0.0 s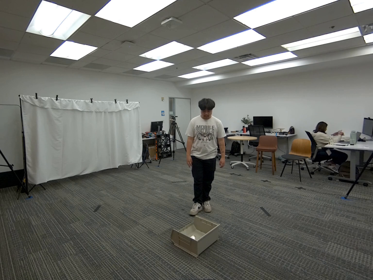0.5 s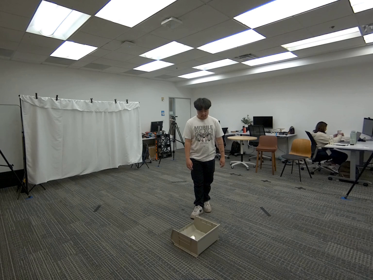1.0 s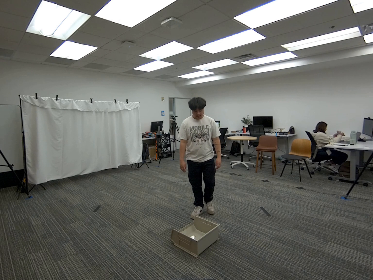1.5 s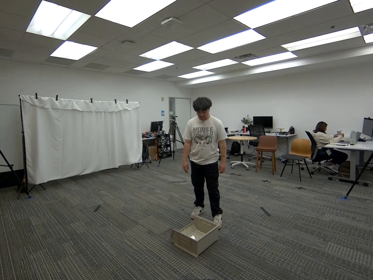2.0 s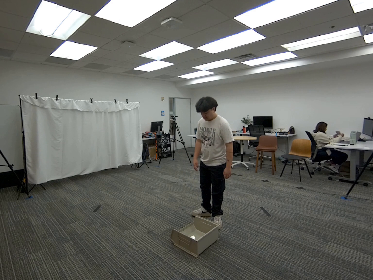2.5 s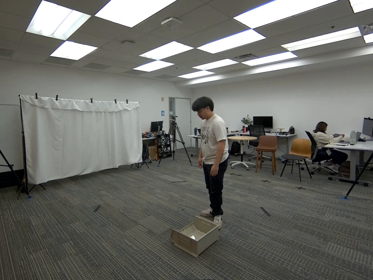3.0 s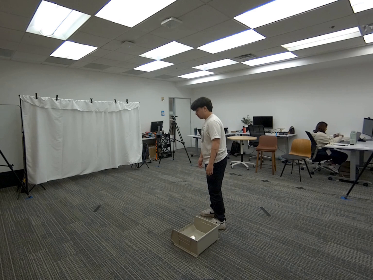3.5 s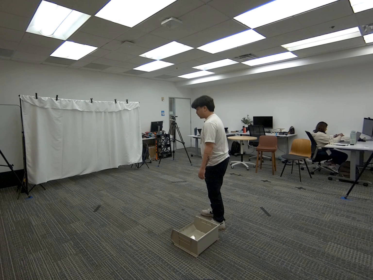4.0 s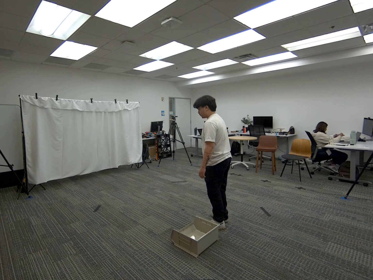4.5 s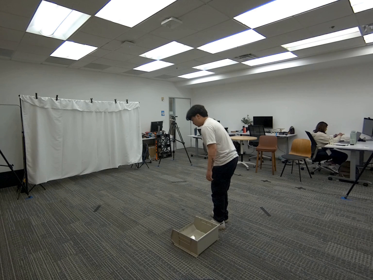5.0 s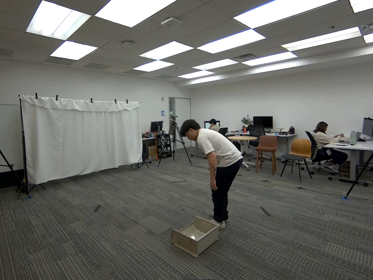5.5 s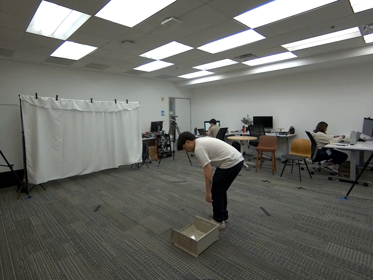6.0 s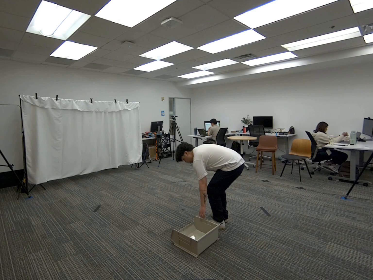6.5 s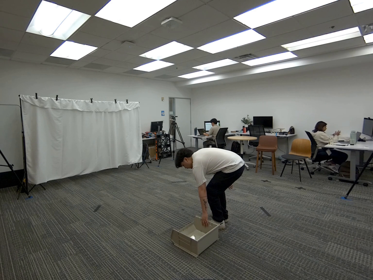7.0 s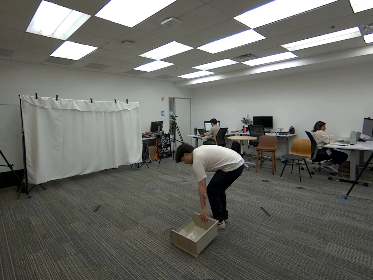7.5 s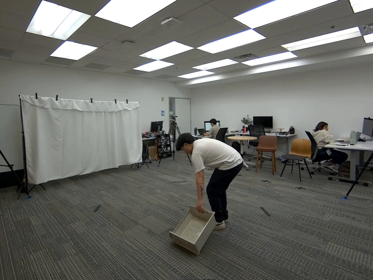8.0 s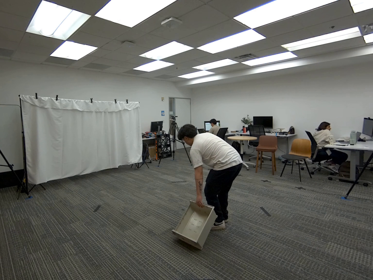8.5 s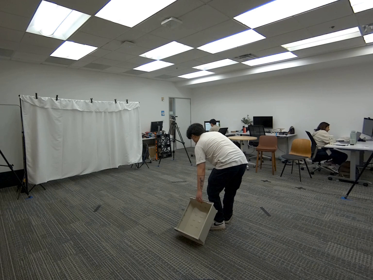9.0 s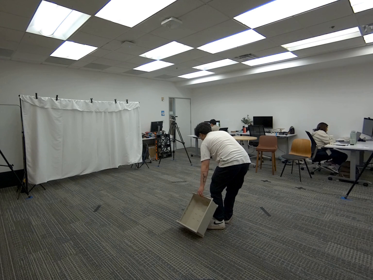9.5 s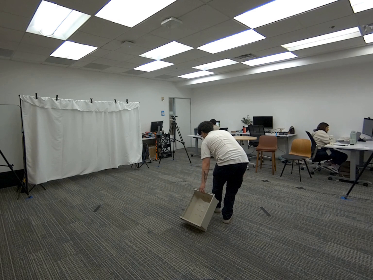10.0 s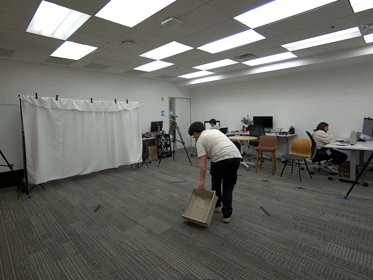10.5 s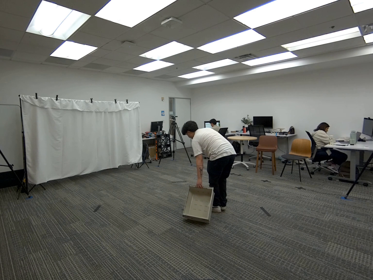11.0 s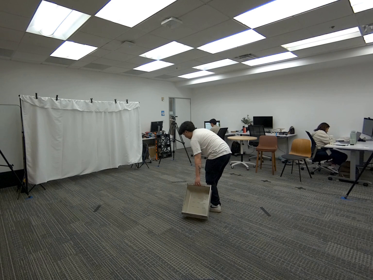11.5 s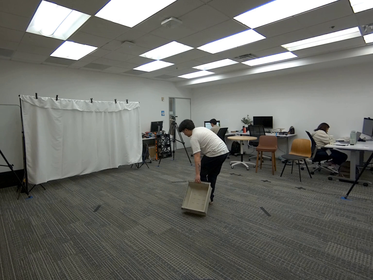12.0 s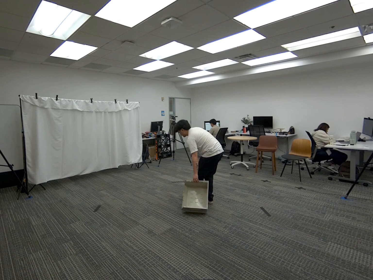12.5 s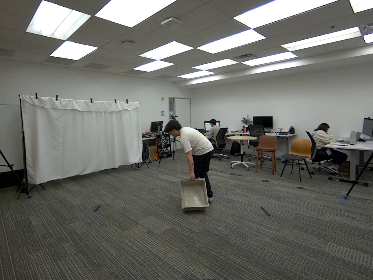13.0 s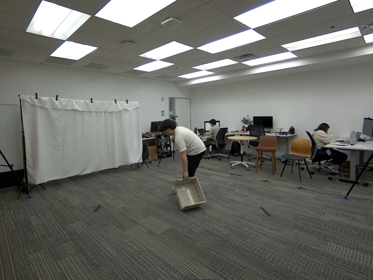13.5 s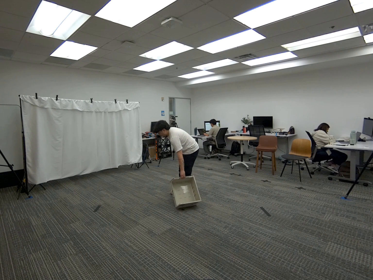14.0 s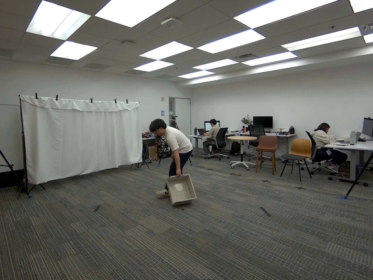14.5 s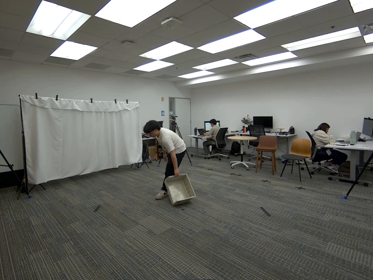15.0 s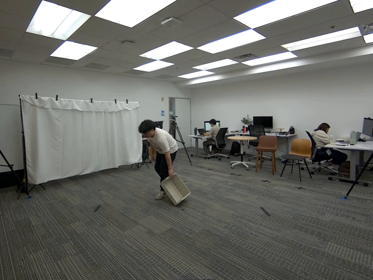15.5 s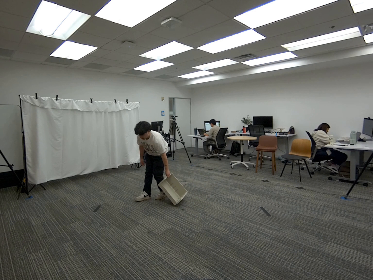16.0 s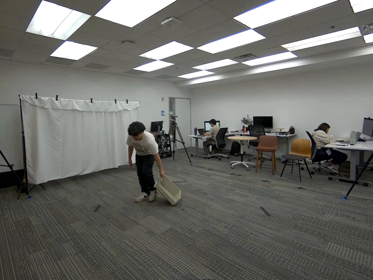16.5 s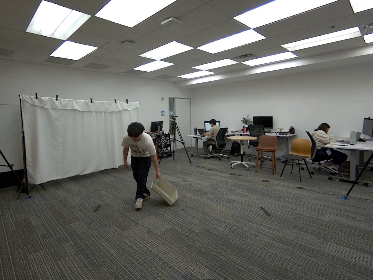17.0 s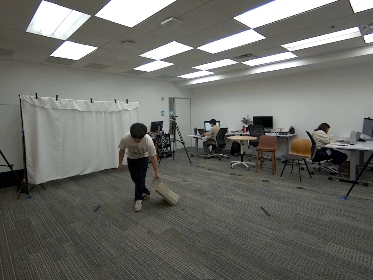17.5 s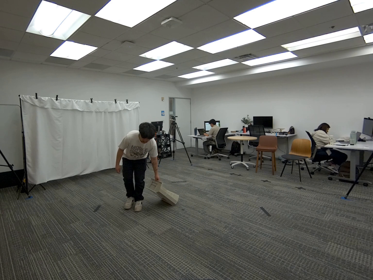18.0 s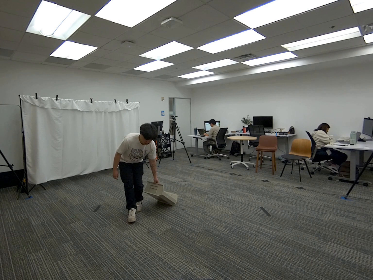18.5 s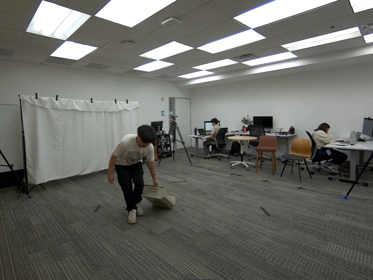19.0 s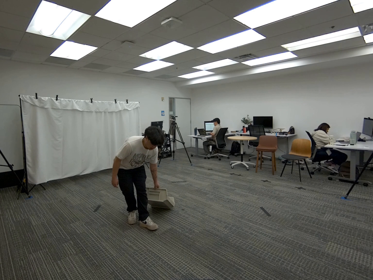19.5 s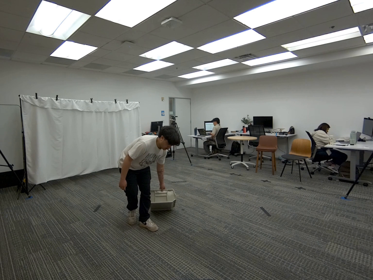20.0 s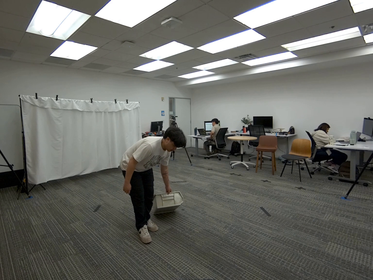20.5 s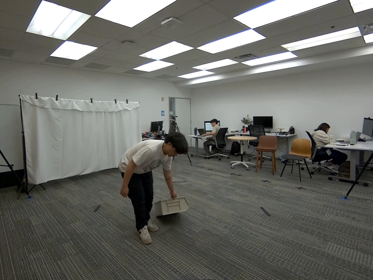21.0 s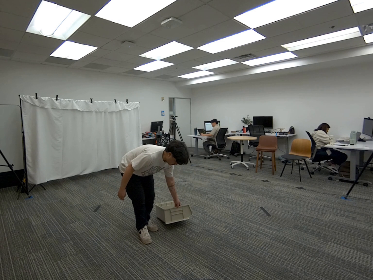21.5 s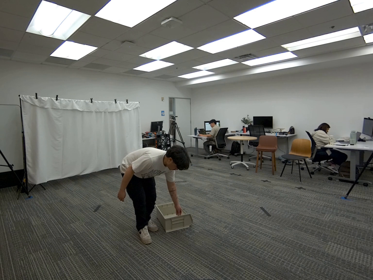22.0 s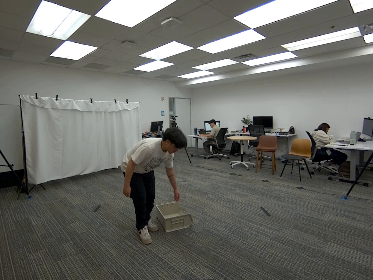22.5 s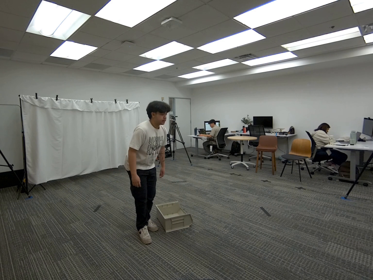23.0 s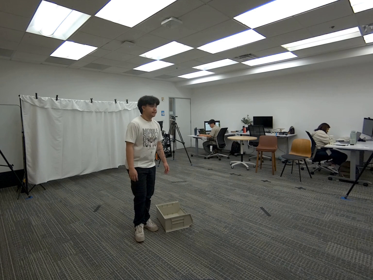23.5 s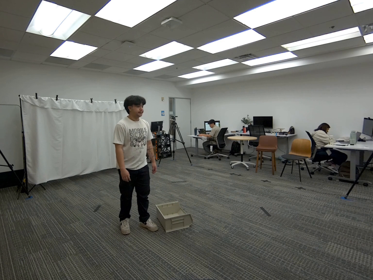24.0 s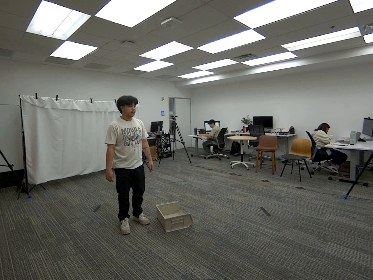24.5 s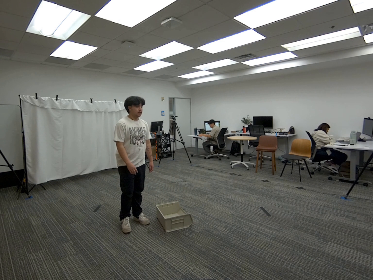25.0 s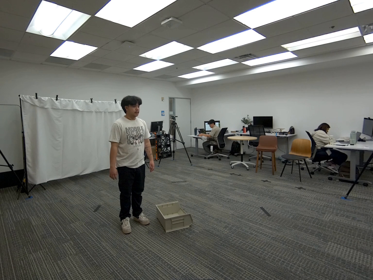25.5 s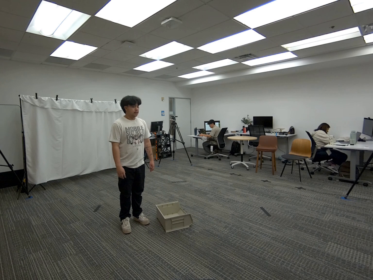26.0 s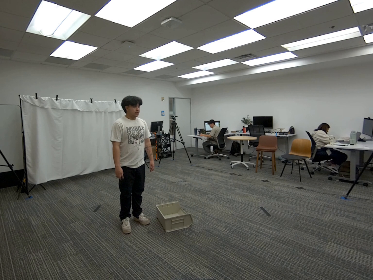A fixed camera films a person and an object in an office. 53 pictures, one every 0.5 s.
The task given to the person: Walk over to the beige bin on the ground and drag the bin within the bounding area.
